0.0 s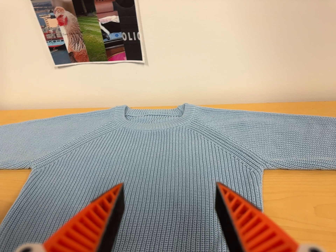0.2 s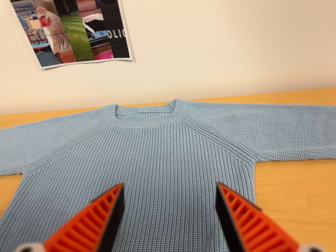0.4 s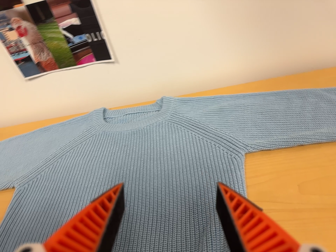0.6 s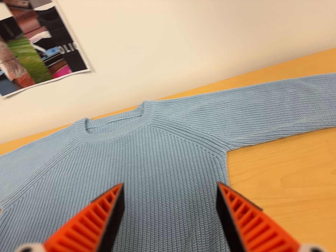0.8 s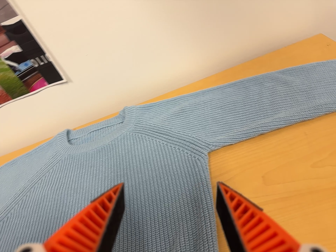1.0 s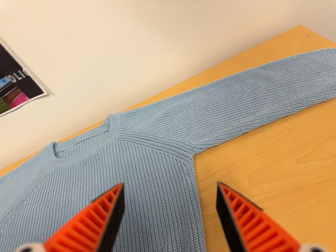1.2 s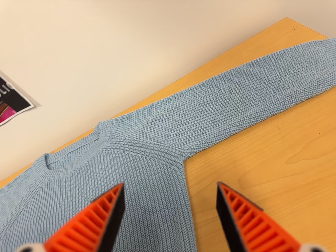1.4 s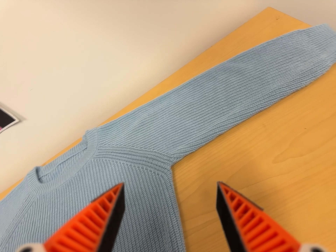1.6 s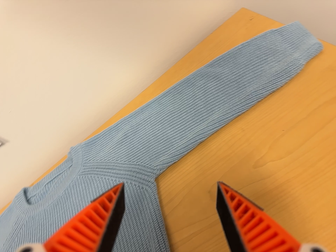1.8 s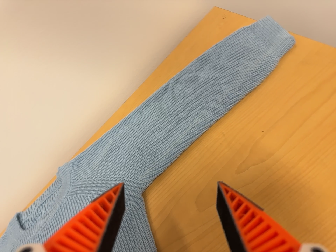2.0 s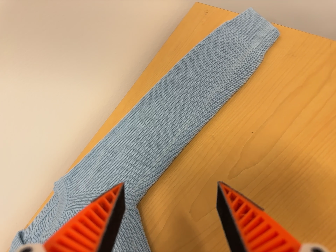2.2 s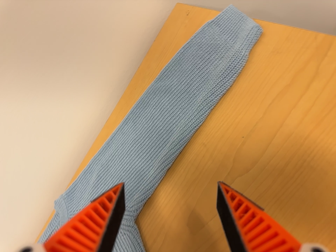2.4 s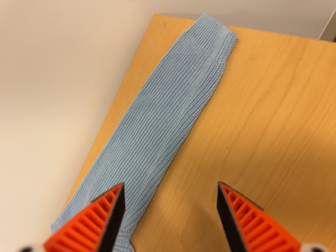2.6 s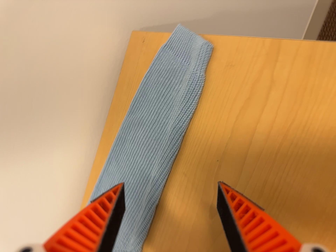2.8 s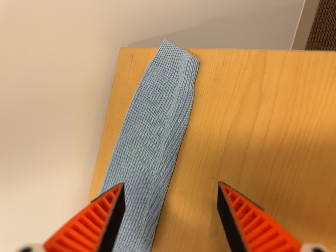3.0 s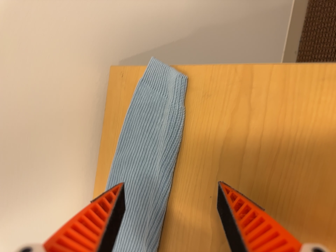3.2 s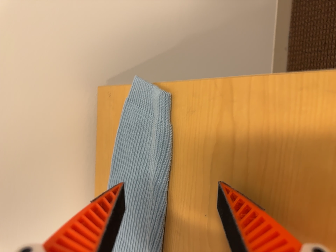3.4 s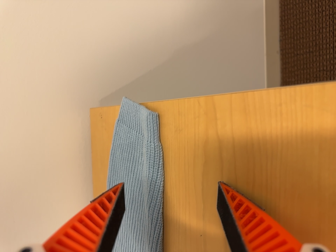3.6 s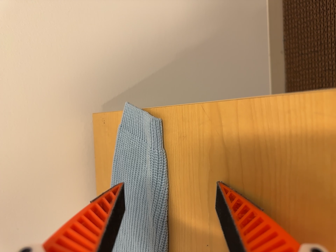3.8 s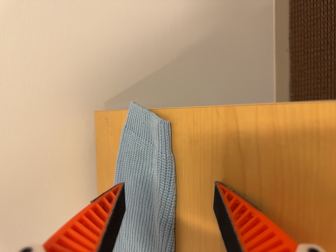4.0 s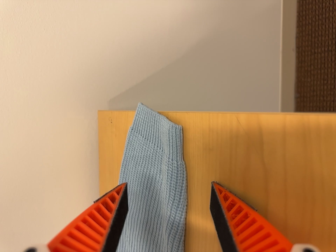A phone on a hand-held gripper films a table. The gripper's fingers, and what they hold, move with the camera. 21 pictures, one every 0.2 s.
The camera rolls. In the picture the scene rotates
counterclockwise.
0.0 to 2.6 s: The camera travels to its right and toward the top of its view, about 36 cm, so close, fixed things drift to the left. It rolls about its line of sight by about 70 degrees, and the scene rotates counterclockwise.
2.6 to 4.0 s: The camera travels toward the top of its view and forward, about 10 cm, so close, fixed things drift downward. It rolls about its line of sight by about 20 degrees, and the scene rotates counterclockwise.
The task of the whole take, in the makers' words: right arm across.
The film runs forward here.
